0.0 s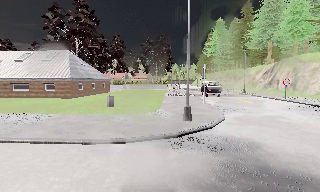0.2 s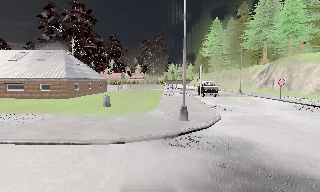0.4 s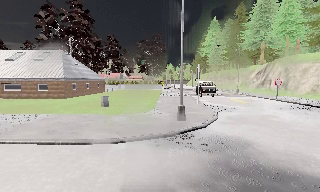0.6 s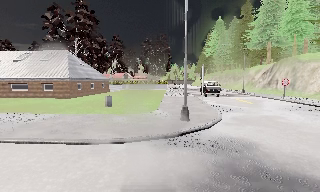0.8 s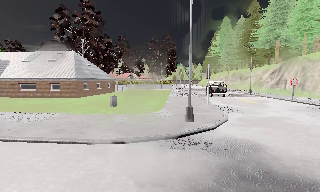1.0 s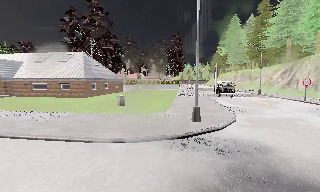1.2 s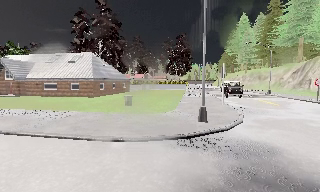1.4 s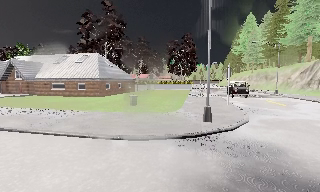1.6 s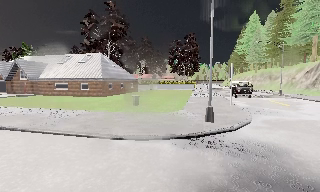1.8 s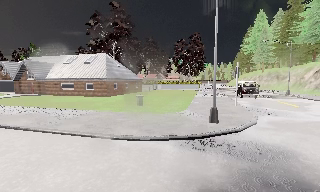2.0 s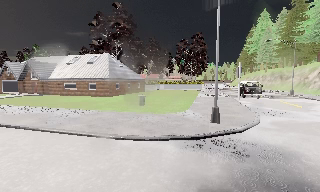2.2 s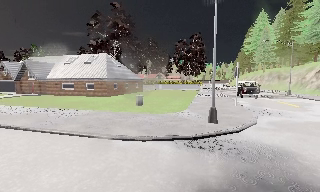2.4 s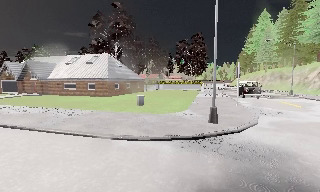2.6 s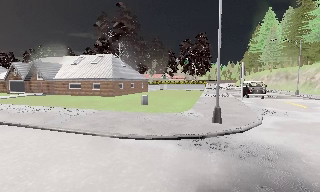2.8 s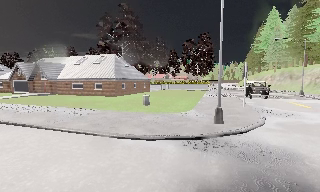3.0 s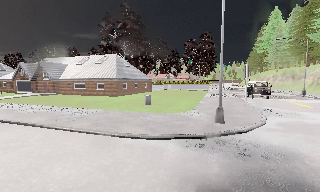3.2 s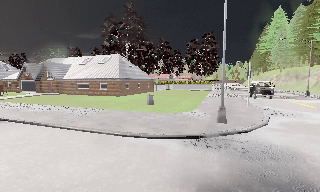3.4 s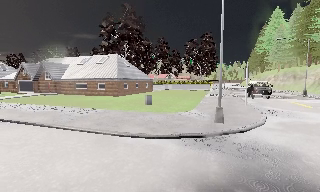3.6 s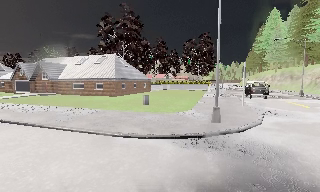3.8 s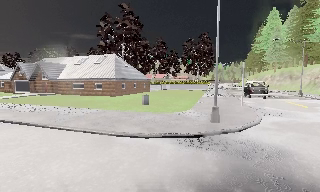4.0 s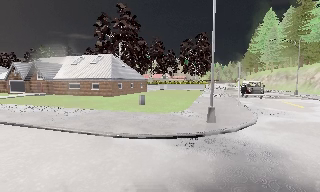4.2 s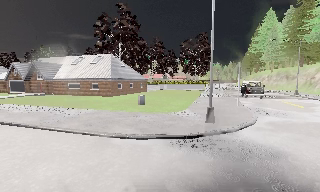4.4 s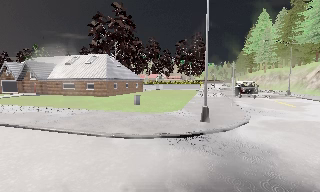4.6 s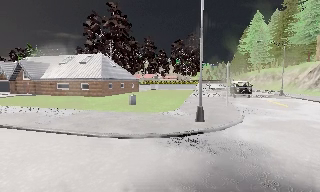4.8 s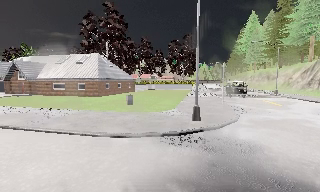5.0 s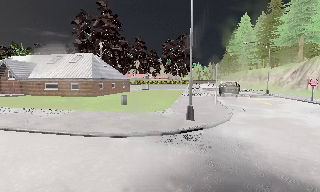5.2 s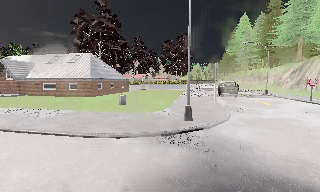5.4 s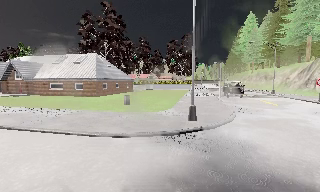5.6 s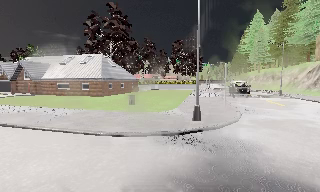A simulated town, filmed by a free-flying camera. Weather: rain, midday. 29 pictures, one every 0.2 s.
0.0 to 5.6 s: The camera pans to its left, which is counterclockwise from overhead, by about 10 degrees. It travels to its right, about 1 m.
The film runs backward here.
